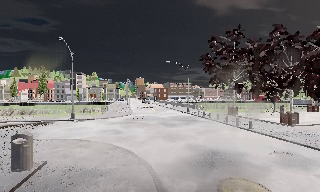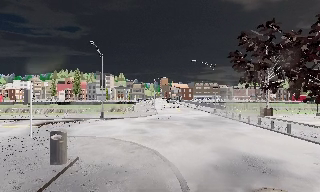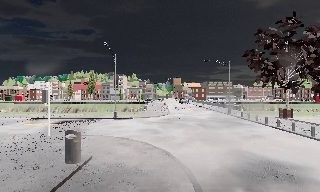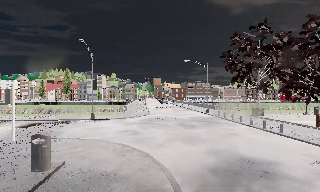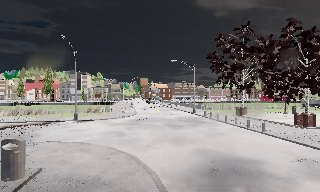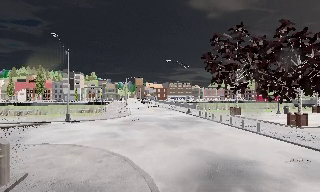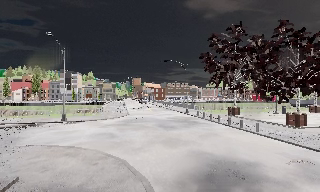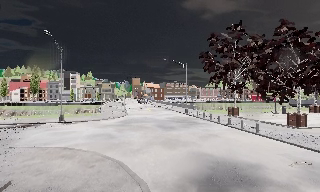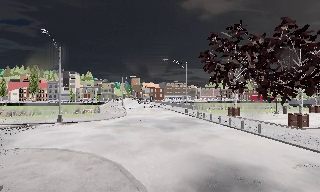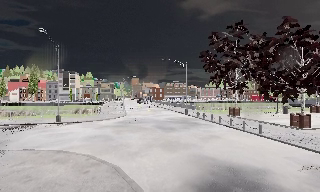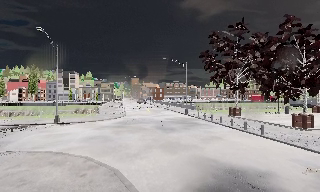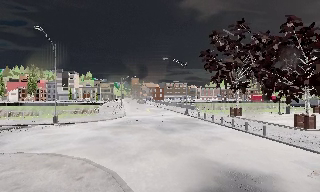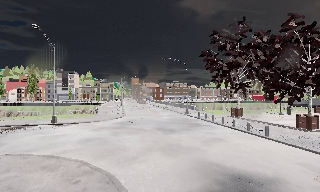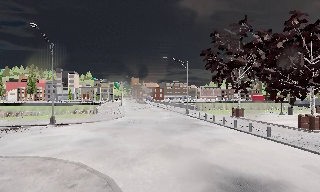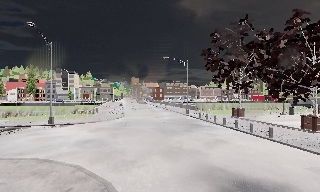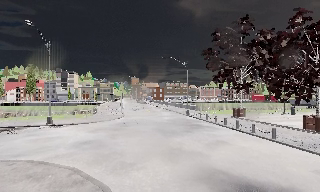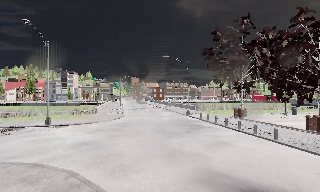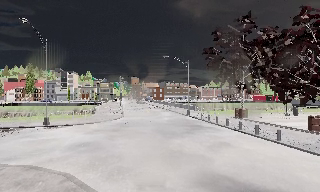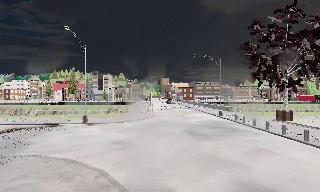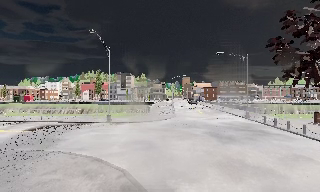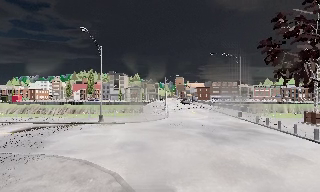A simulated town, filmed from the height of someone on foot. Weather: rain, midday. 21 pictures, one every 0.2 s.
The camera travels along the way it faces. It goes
forward.
0.0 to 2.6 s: The camera travels forward, about 2.5 m, so what stands in front looms larger.
2.6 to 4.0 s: The camera swings to its left by about 15 degrees, and the scene slides to the right. It travels forward, about 1.5 m, so what stands in front looms larger.
The film runs forward here.
